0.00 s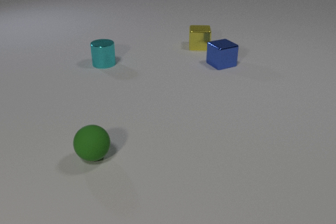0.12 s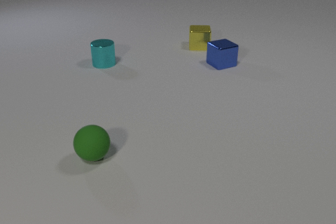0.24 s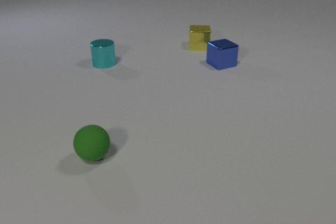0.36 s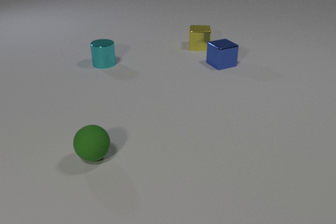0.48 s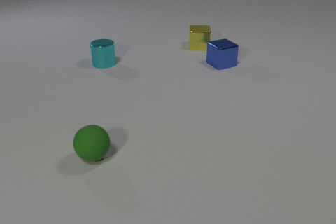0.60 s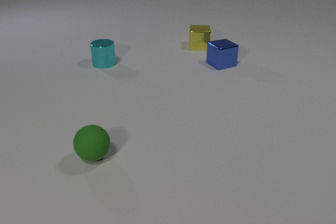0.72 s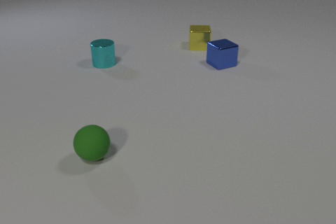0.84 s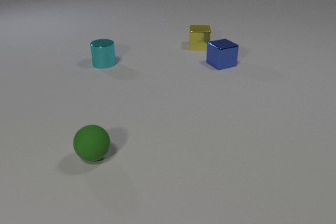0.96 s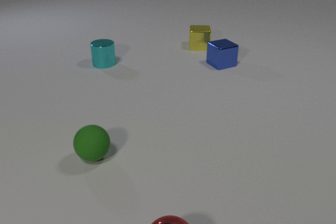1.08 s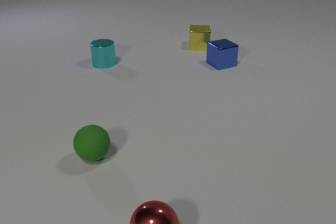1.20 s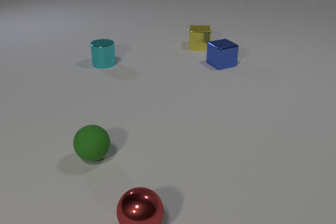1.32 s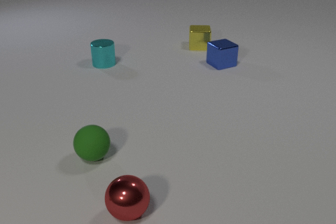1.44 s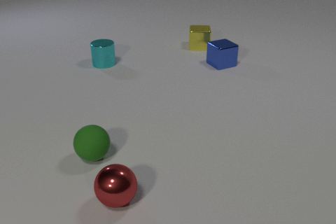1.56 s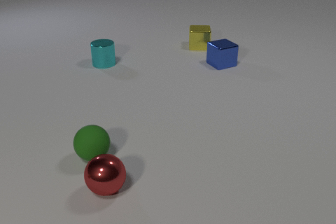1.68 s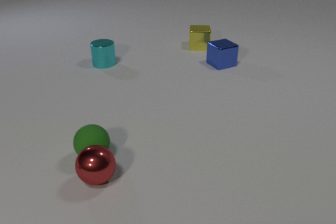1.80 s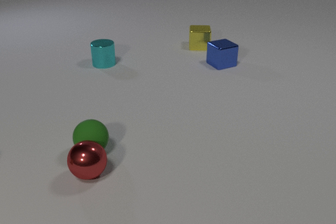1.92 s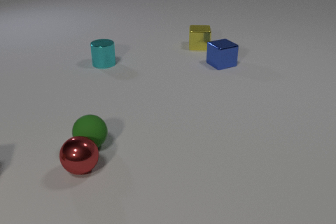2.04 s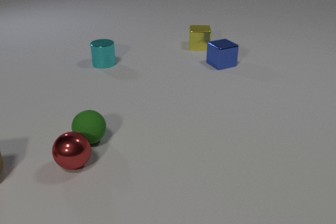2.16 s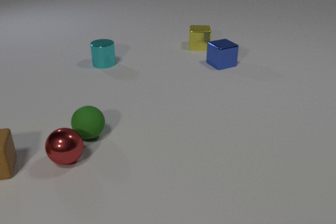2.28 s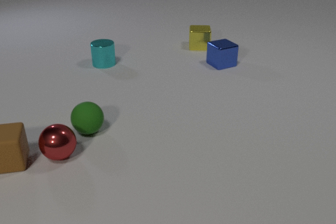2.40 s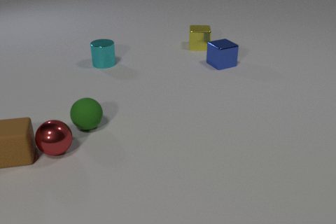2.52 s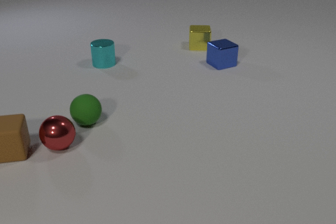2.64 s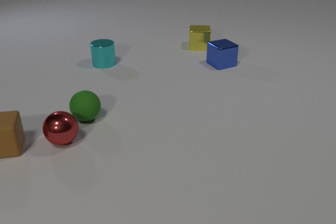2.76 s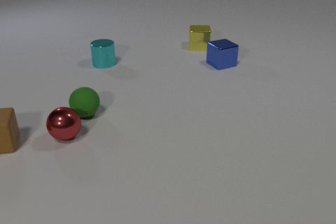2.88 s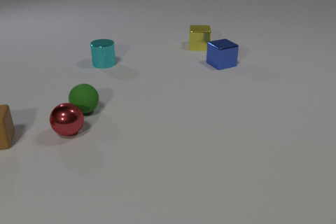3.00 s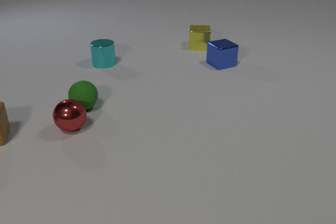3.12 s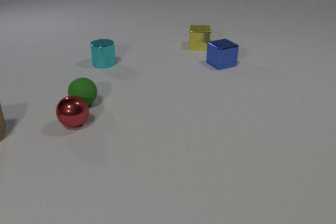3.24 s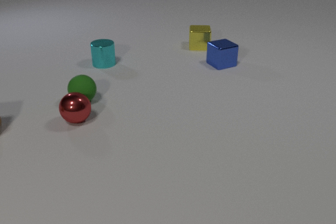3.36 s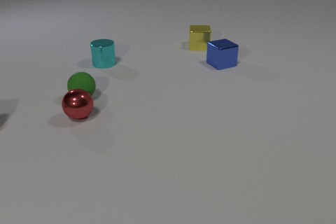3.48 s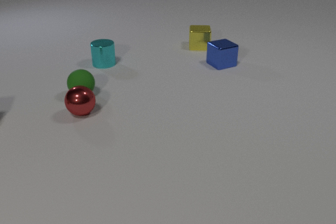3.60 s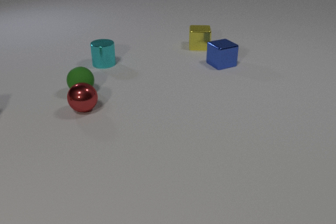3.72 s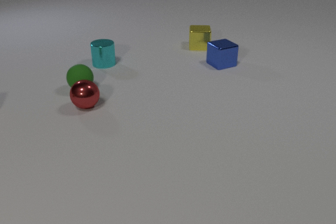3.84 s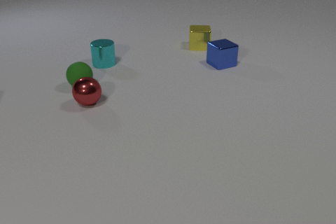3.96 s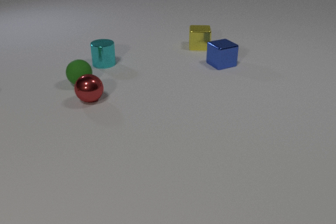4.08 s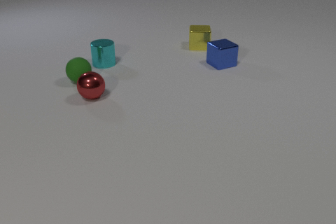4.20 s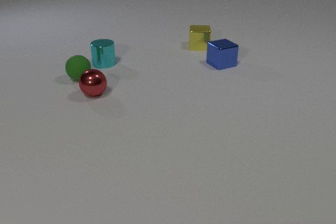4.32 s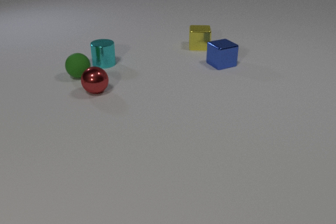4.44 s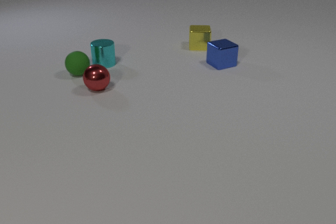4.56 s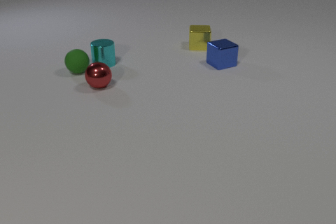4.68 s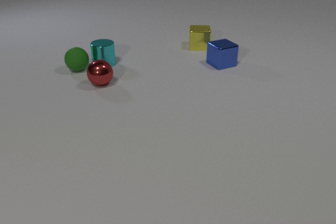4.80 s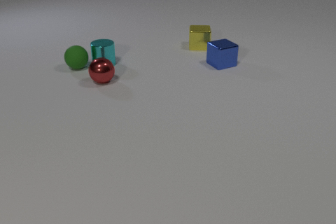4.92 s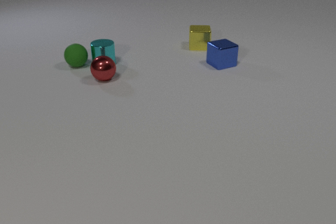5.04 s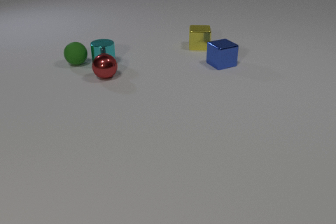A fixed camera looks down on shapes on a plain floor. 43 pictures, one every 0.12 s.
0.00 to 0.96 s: The red metal sphere comes in at the bottom edge.
0.96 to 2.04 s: The red metal sphere rolls away from the camera and to the left. The green rubber sphere rolls away from the camera. The red metal sphere and the green rubber sphere collide.
2.04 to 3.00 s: The red metal sphere rolls away from the camera. The green rubber sphere rolls away from the camera. The brown rubber cube slides away from the camera. The red metal sphere and the brown rubber cube collide.
3.00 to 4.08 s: The red metal sphere rolls away from the camera. The green rubber sphere rolls away from the camera. The brown rubber cube slides away from the camera and to the left, leaves at the left edge.
4.08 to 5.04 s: The red metal sphere rolls away from the camera. The green rubber sphere rolls away from the camera.
Are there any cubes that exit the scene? yes.
What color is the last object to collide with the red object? brown.
How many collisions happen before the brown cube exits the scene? 2.
